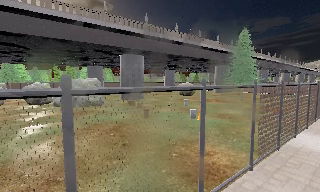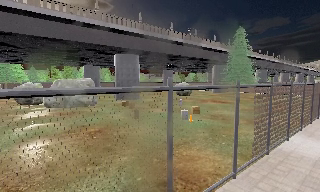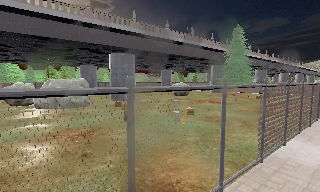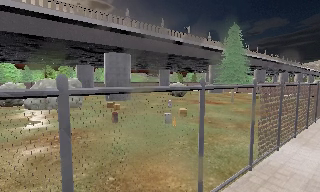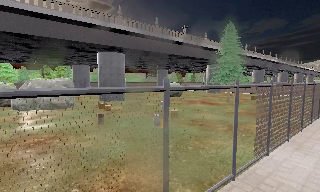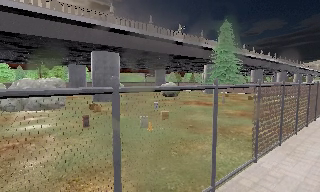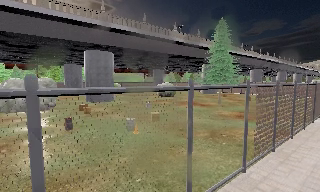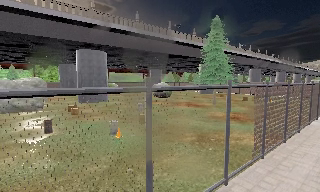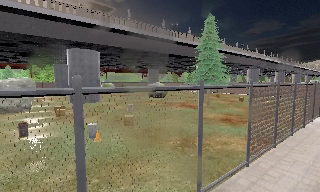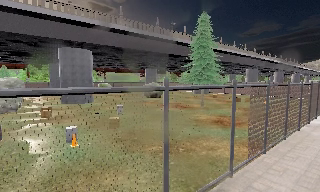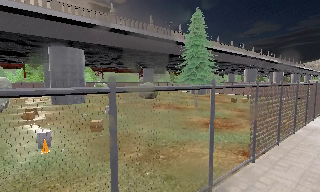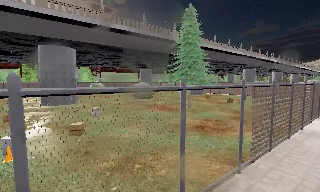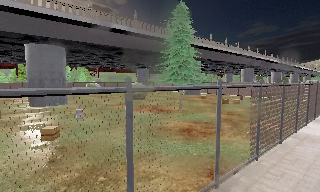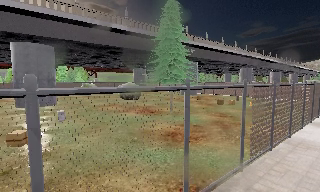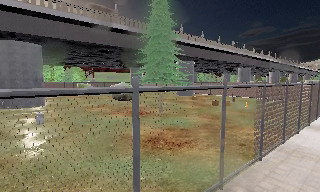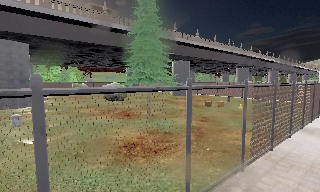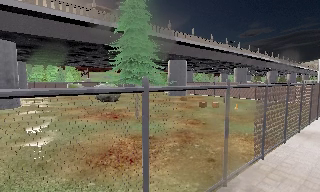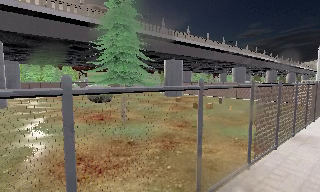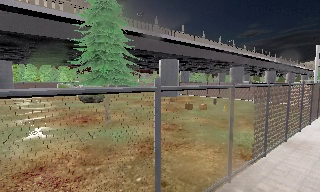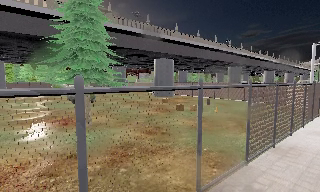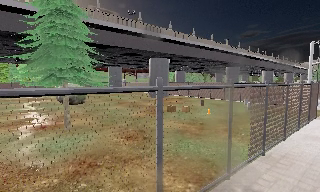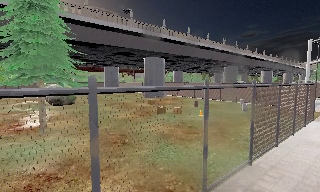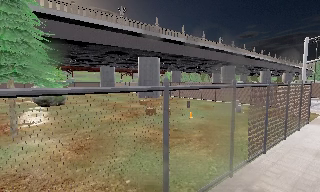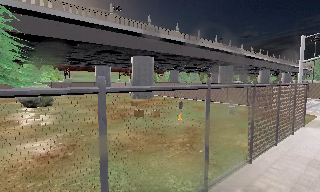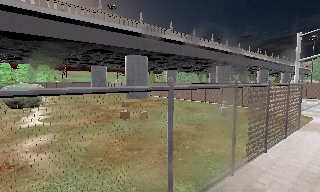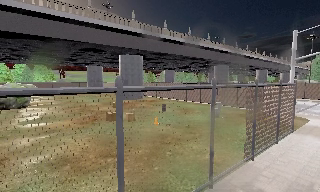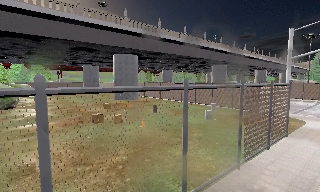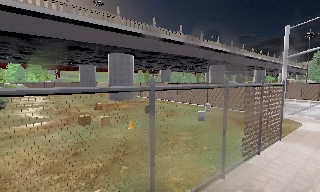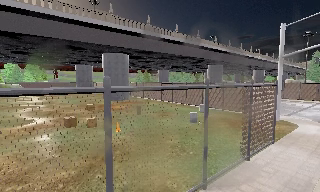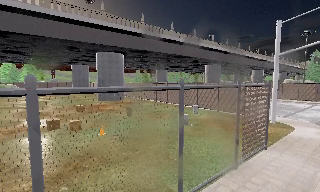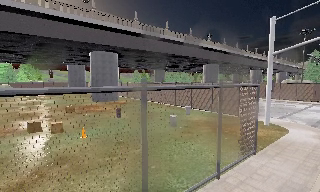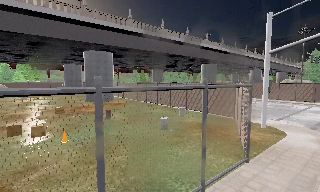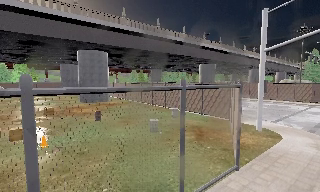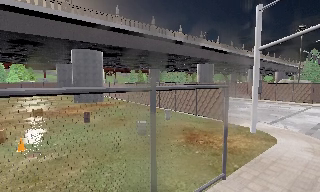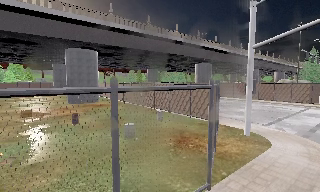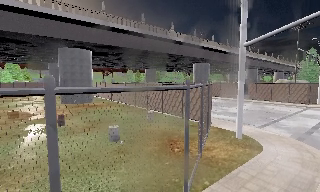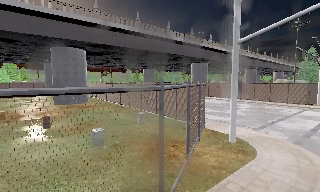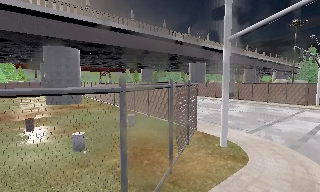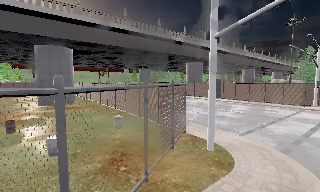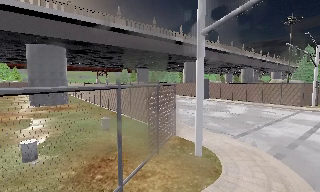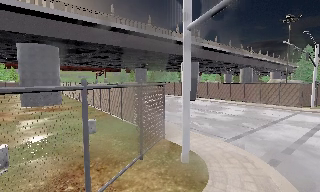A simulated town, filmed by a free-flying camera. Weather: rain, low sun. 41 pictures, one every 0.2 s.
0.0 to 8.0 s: The camera travels to its right and forward, about 45 m, so close, fixed things drift to the left.
The film runs backward here.
